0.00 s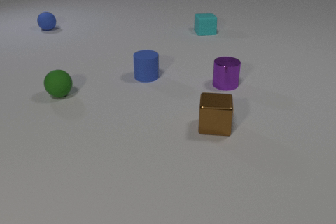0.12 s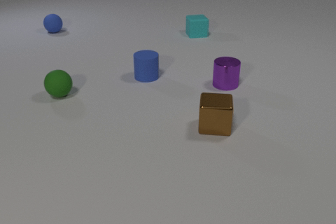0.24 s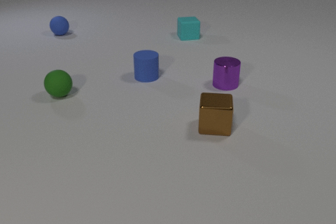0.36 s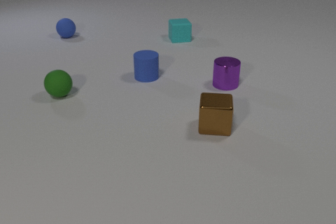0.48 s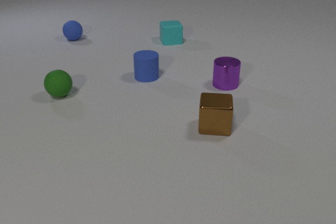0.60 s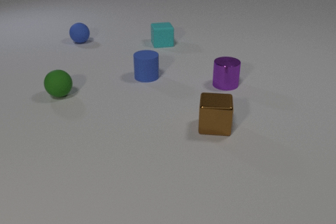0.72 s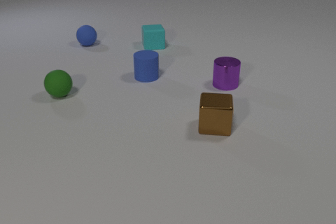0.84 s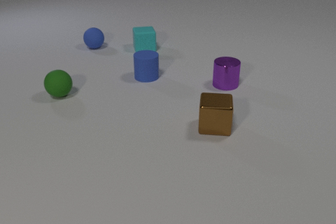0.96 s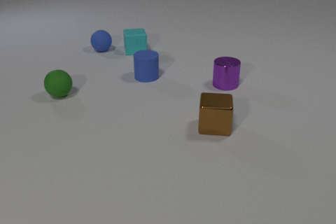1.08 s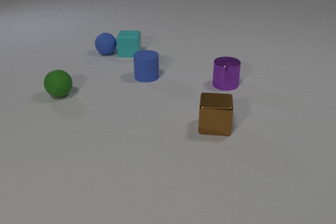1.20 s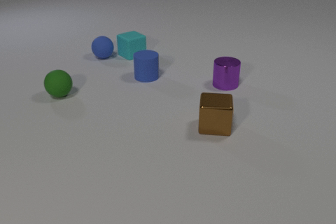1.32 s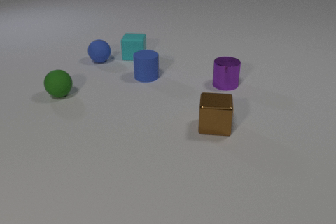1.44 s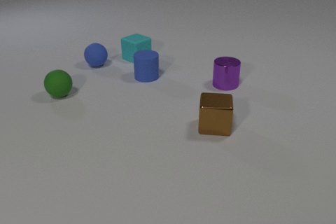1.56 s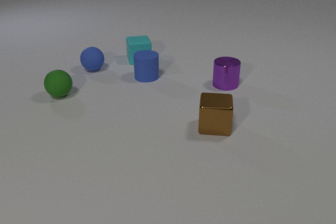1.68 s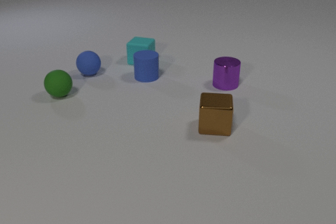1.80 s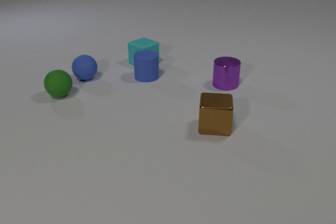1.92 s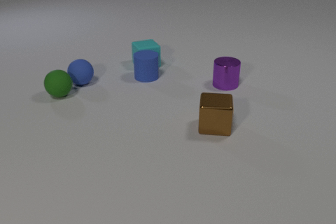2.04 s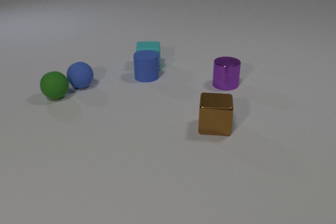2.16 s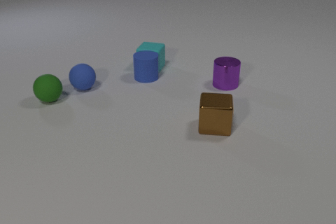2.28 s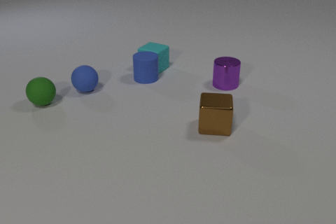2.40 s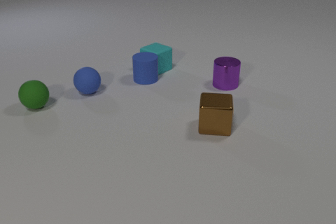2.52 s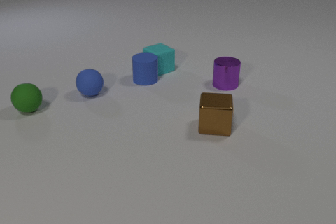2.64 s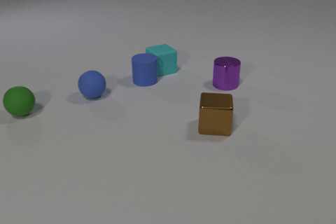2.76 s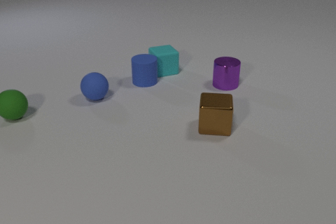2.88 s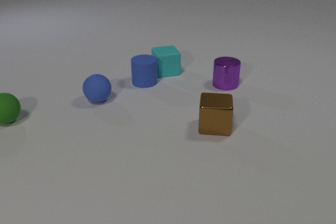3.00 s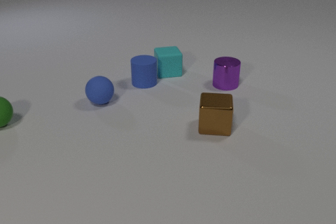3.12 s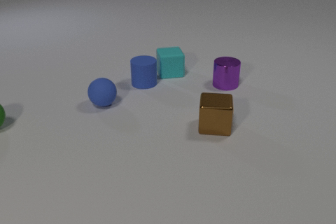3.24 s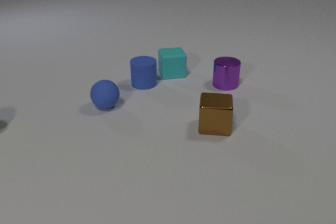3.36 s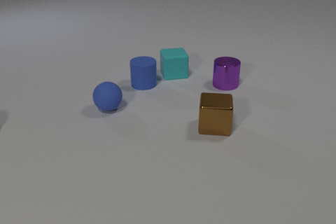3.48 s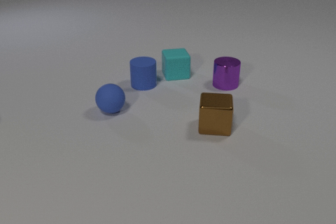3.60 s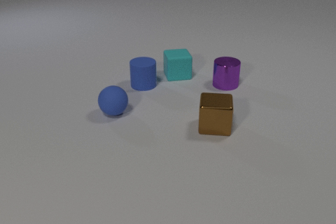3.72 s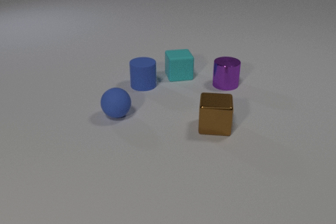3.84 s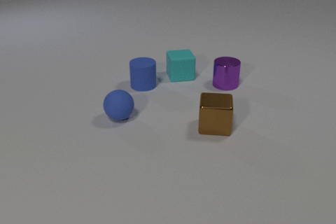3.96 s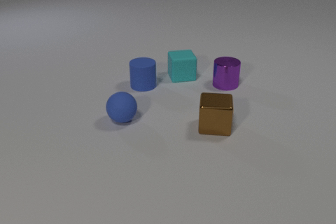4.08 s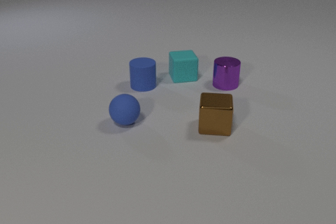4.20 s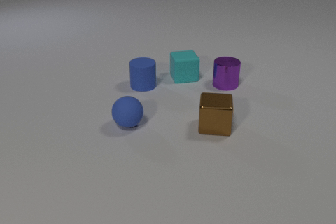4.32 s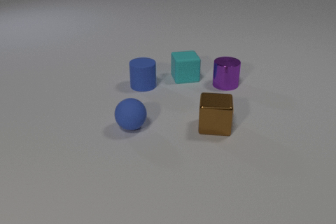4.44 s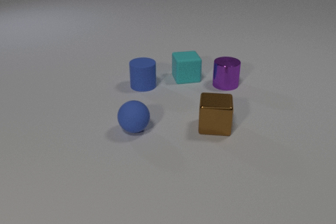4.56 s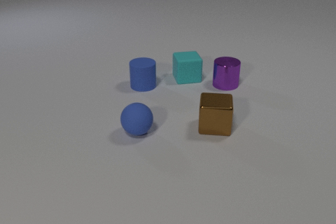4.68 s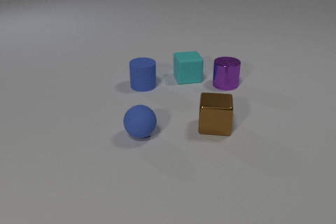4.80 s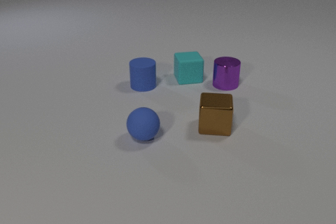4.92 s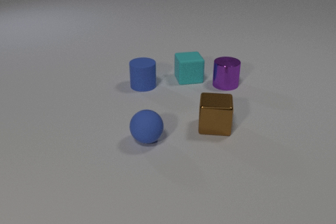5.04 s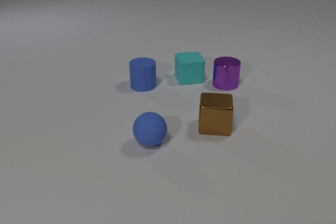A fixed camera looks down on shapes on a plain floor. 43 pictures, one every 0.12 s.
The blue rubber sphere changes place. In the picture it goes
toward the camera.
The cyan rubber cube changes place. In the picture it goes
toward the camera.
0.00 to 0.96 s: The cyan rubber cube slides to the left and toward the camera. The blue rubber sphere rolls toward the camera and to the right.
0.96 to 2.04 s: The cyan rubber cube slides toward the camera. The blue rubber sphere rolls toward the camera. The cyan rubber cube and the blue rubber sphere collide. The blue rubber sphere and the green rubber sphere collide.
2.04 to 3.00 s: The cyan rubber cube slides to the right and toward the camera. The blue rubber sphere rolls toward the camera and to the right. The green rubber sphere rolls to the left and toward the camera. The blue rubber cylinder slides toward the camera. The cyan rubber cube and the blue rubber cylinder collide.
3.00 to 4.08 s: The cyan rubber cube slides to the right and toward the camera. The blue rubber sphere rolls toward the camera and to the right. The green rubber sphere rolls to the left and toward the camera, leaves at the left edge. The blue rubber cylinder slides toward the camera.
4.08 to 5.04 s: The cyan rubber cube slides to the right. The blue rubber sphere rolls toward the camera and to the right.
How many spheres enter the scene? 0.
What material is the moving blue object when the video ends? rubber.
How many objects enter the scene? 0.
